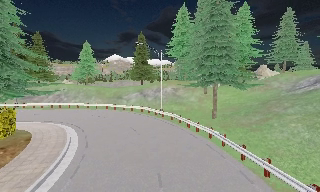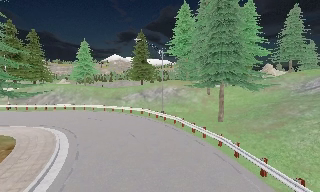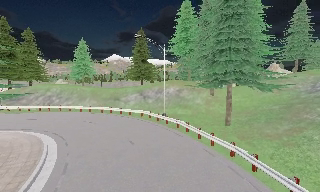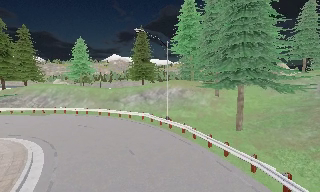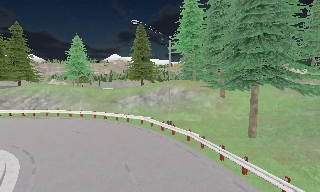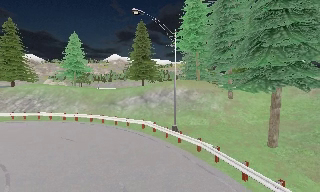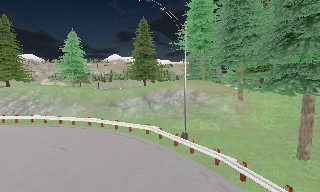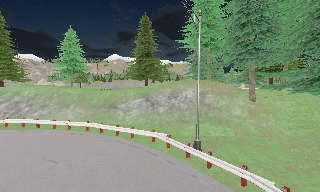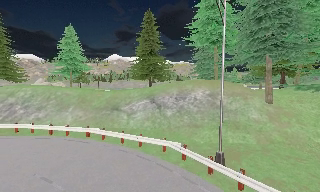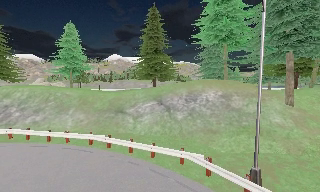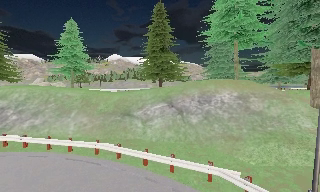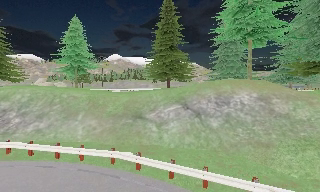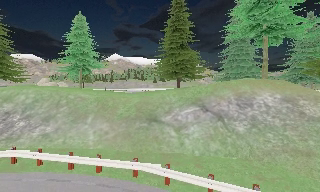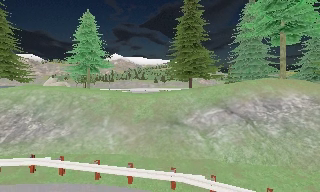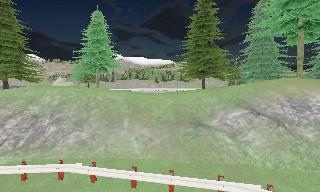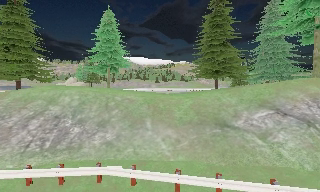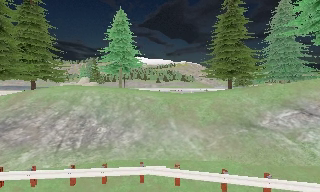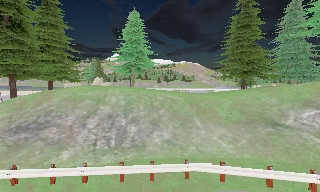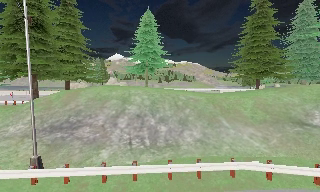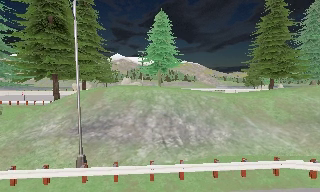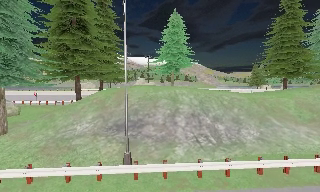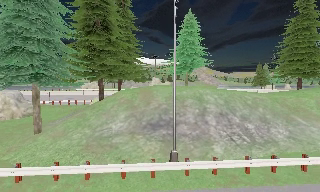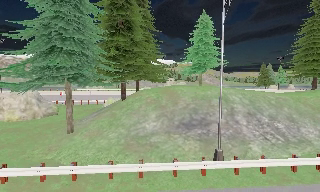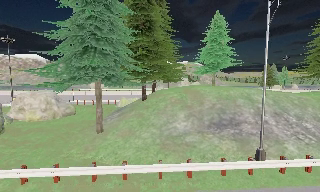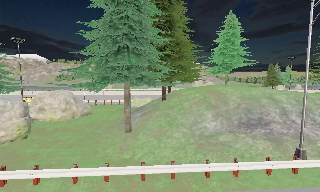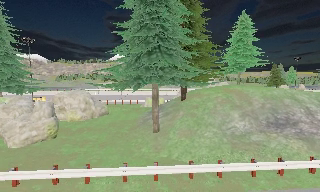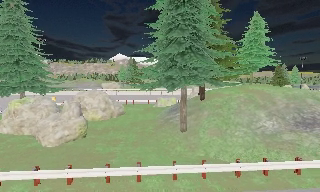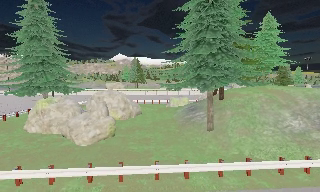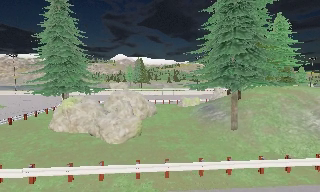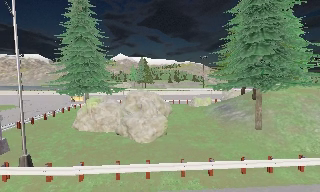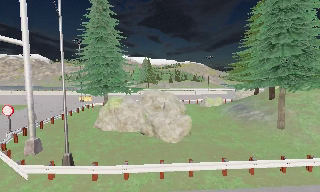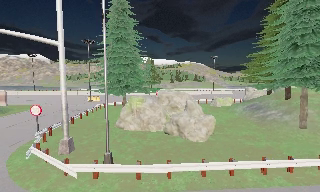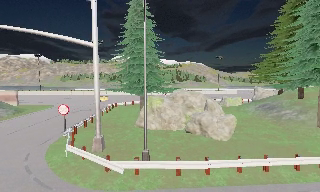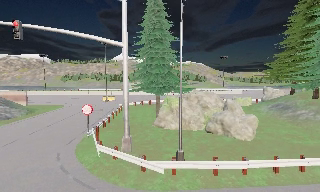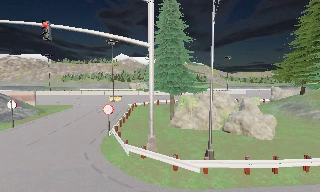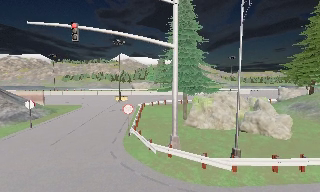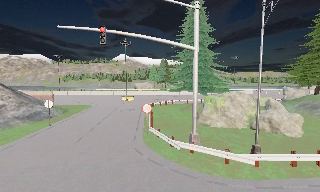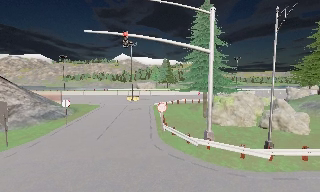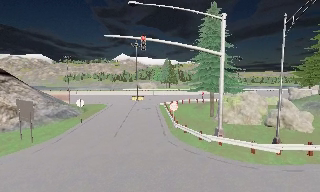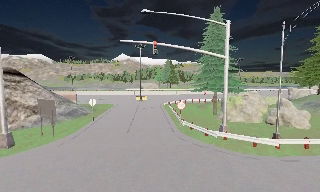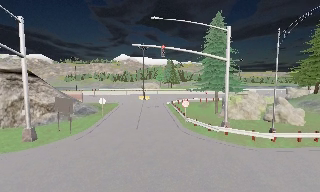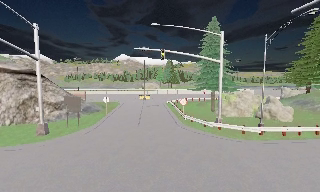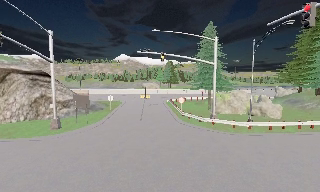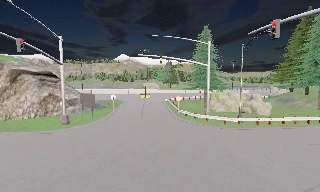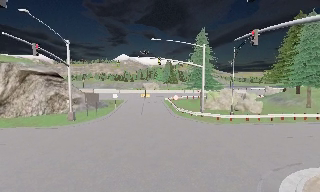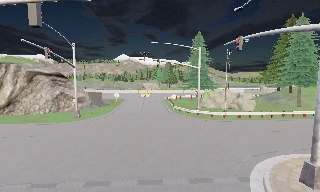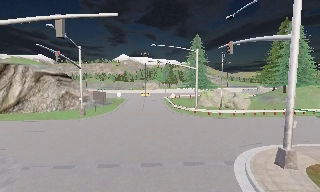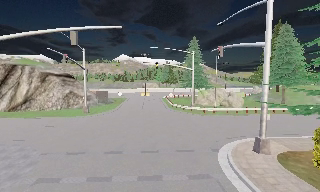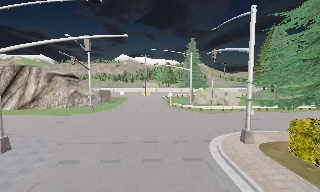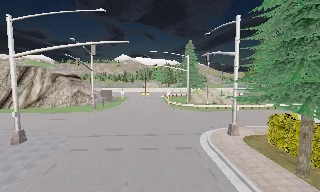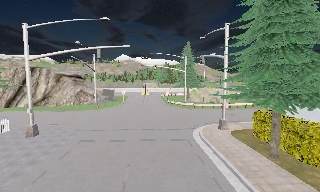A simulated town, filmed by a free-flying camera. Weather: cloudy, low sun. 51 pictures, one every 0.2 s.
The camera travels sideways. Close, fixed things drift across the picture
to the right.
0.0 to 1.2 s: The camera travels forward, about 9 m, so what stands in front looms larger.
1.2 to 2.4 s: The camera travels forward and to its left, about 9 m, so what stands in front looms larger.
2.4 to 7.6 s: The camera travels to its left, about 45 m, so close, fixed things drift to the right.
7.6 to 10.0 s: The camera travels backward, about 16 m, so what stands in front gets smaller.
The film runs backward here.
